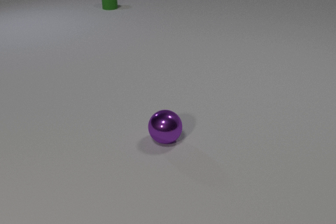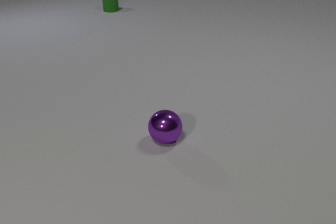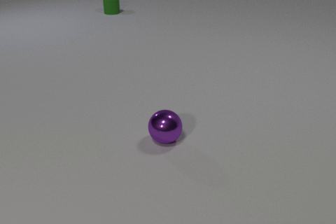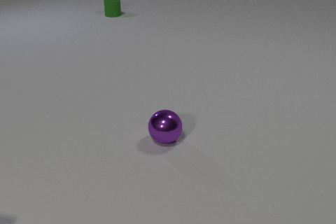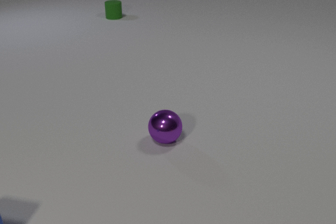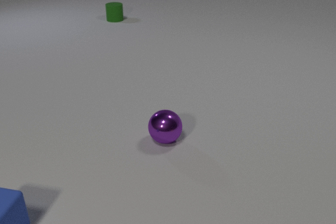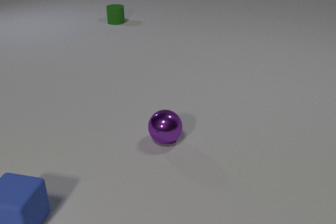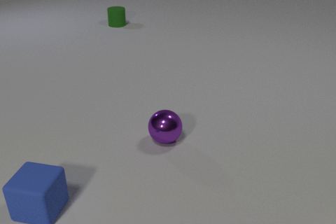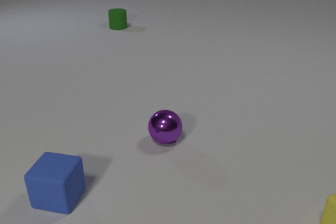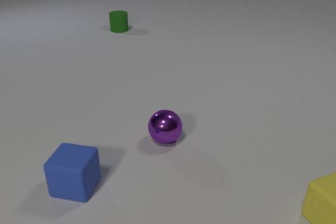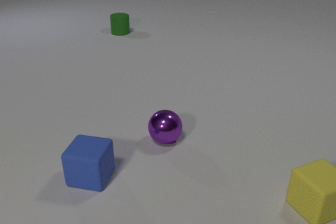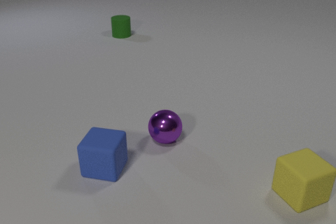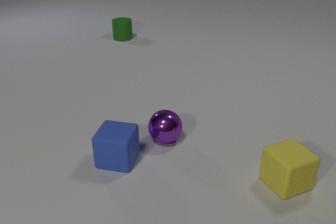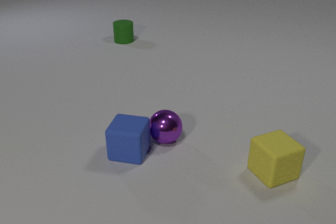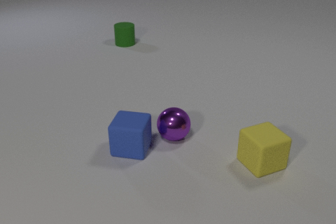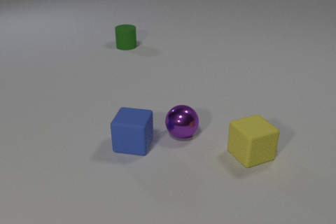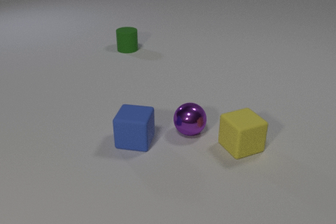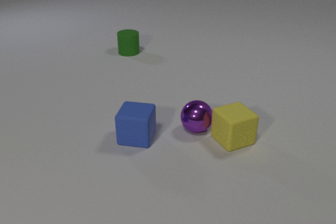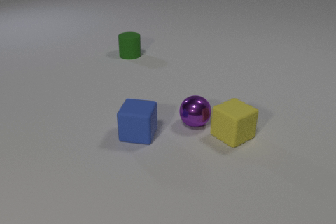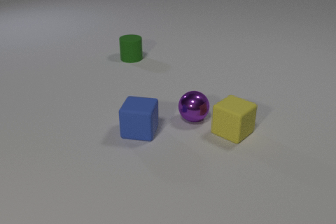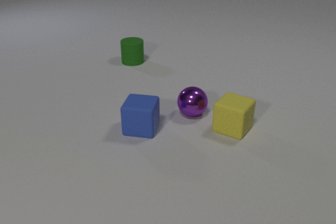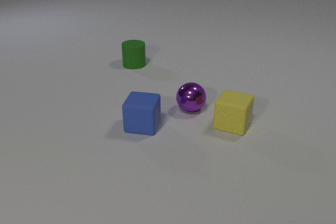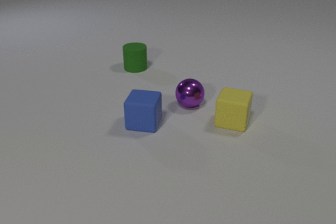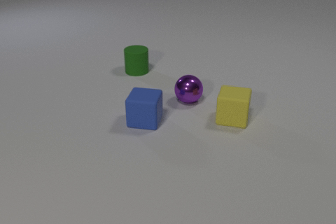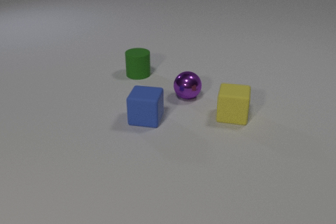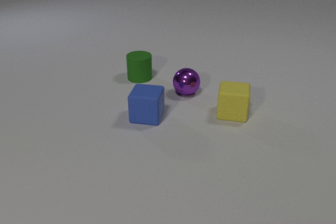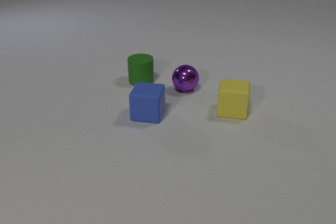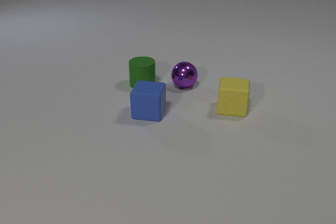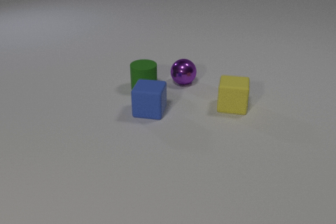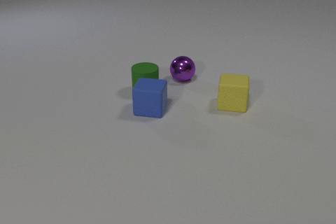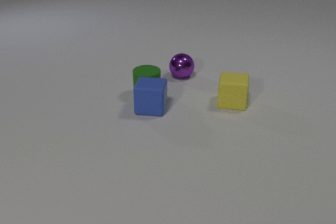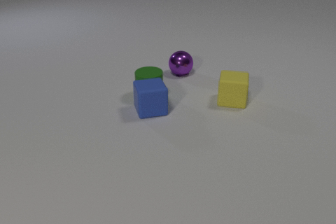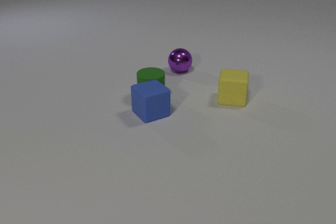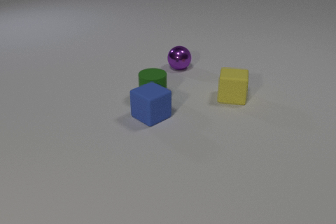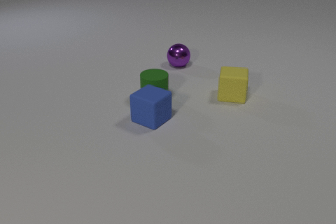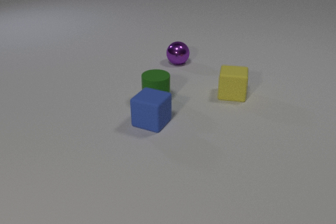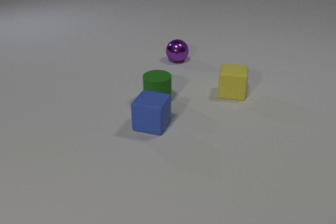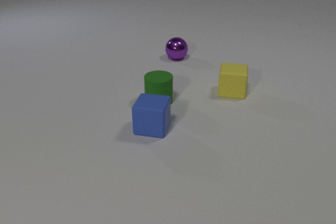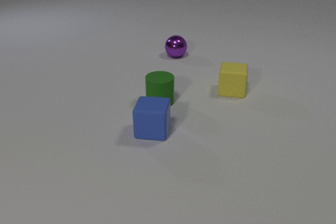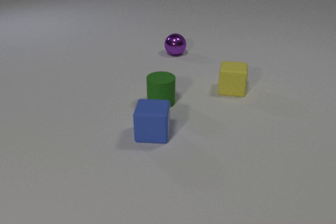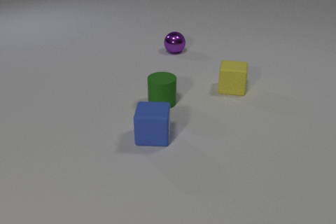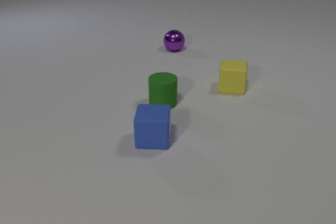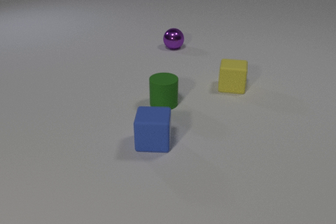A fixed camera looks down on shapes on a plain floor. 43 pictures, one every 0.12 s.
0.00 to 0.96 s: The blue rubber cube comes in at the left edge, slides to the right and away from the camera. The yellow rubber cube comes in at the right edge. The green rubber cylinder slides toward the camera.
0.96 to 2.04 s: The blue rubber cube slides away from the camera and to the right. The purple metal sphere rolls to the right and away from the camera. The yellow rubber cube slides to the left and away from the camera. The green rubber cylinder slides toward the camera. The blue rubber cube and the purple metal sphere collide. The purple metal sphere and the yellow rubber cube collide.
2.04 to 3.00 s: The blue rubber cube slides away from the camera. The purple metal sphere rolls away from the camera. The yellow rubber cube slides away from the camera, spins so that its near face slides to the right, counterclockwise seen from above. The green rubber cylinder slides toward the camera.
3.00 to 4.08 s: The blue rubber cube spins so that its near face slides to the right, counterclockwise seen from above. The purple metal sphere rolls away from the camera. The yellow rubber cube slides away from the camera. The green rubber cylinder slides toward the camera. The blue rubber cube and the green rubber cylinder collide.
4.08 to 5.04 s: The blue rubber cube slides toward the camera, spins counterclockwise seen from above by about 30 degrees, its near face sliding to the right. The purple metal sphere rolls away from the camera. The yellow rubber cube slides away from the camera. The green rubber cylinder slides toward the camera and to the right.
What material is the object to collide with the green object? rubber.
How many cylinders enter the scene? 0.
What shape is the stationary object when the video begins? sphere.
